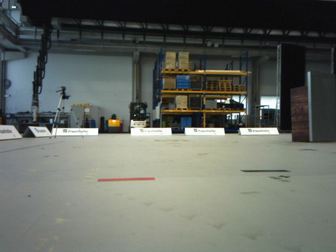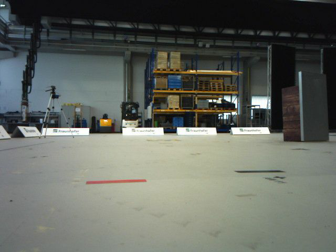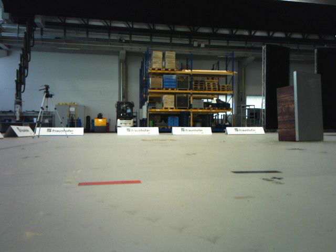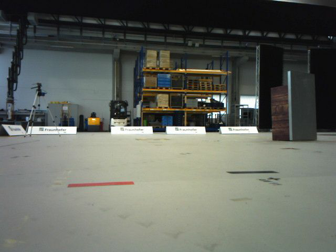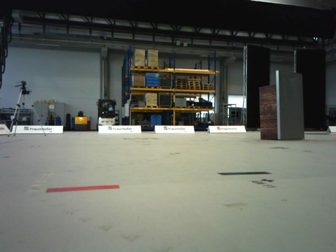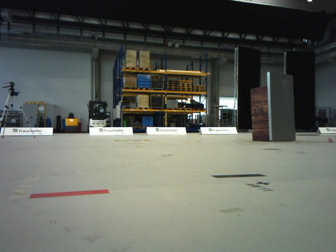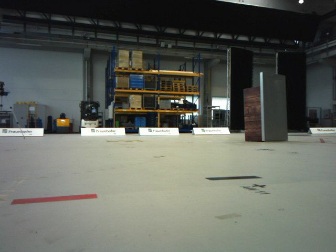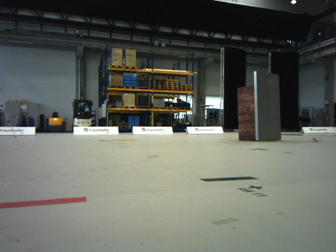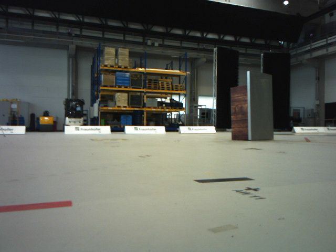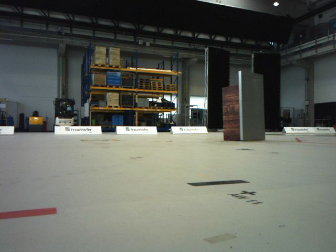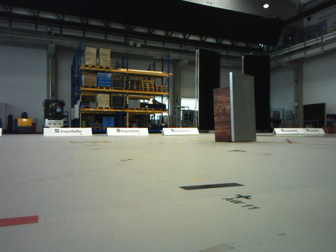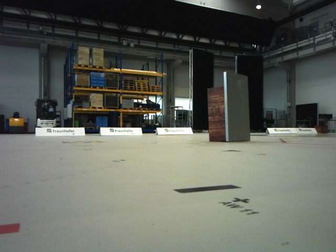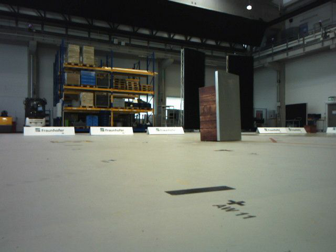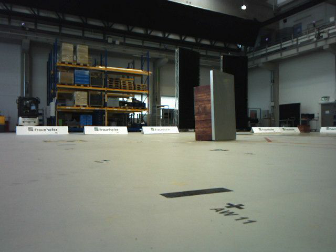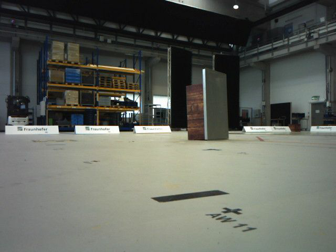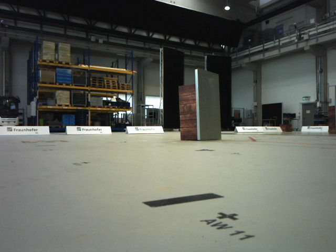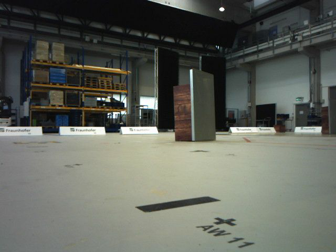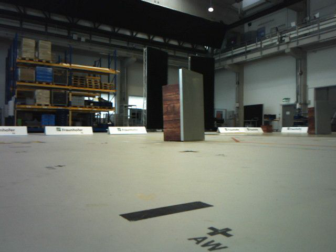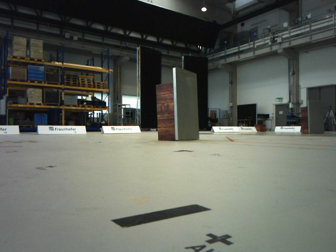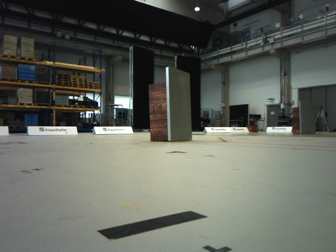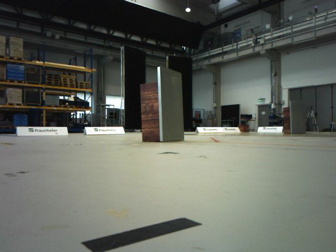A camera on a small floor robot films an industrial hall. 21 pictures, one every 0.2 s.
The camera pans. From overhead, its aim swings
clockwise.
The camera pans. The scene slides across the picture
to the left.
0.0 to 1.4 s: The camera swings to its right by about 10 degrees, and the scene slides to the left. It travels forward, about 0.3 m, so what stands in front looms larger.
1.4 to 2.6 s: The camera travels forward, about 0.2 m, so what stands in front looms larger.
2.6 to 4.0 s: The scene slides to the left, as the camera pans about 10 degrees to its right. It travels forward, about 0.3 m, so what stands in front looms larger.
The film runs forward here.
